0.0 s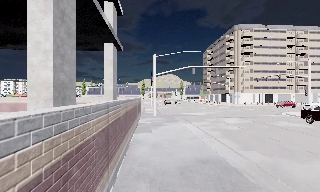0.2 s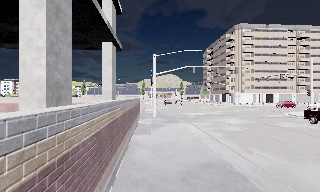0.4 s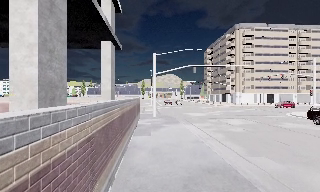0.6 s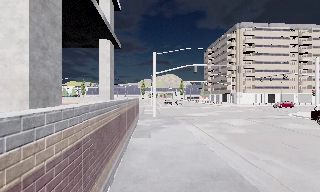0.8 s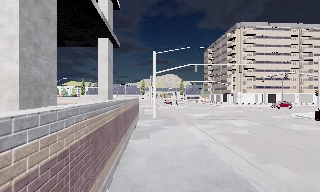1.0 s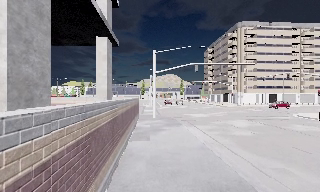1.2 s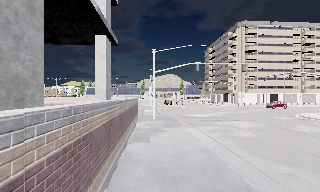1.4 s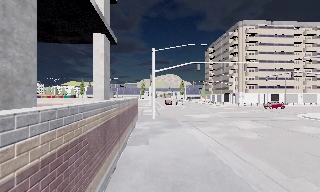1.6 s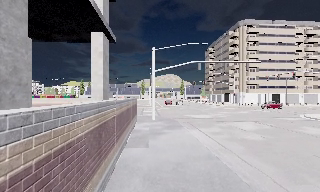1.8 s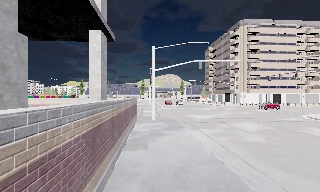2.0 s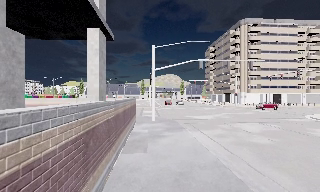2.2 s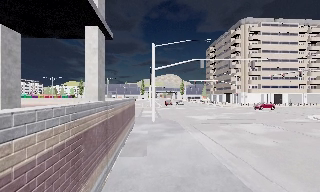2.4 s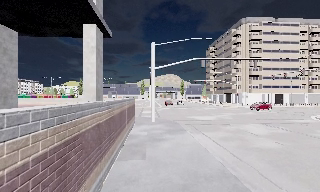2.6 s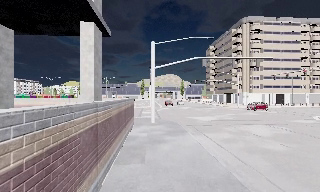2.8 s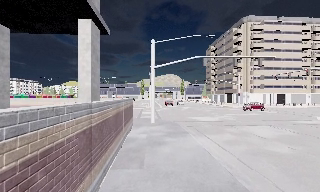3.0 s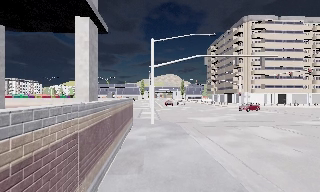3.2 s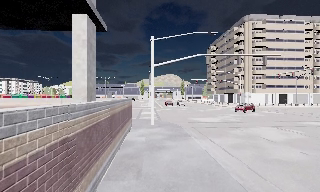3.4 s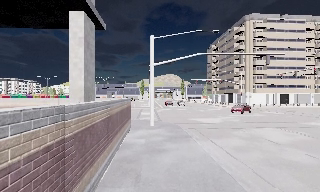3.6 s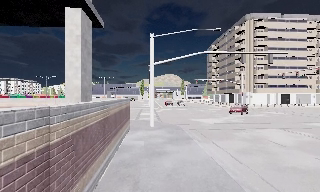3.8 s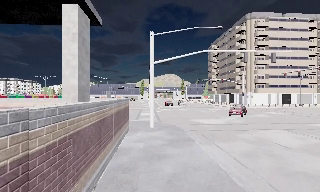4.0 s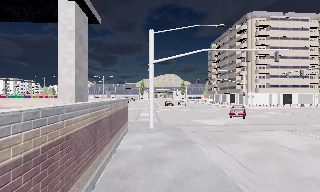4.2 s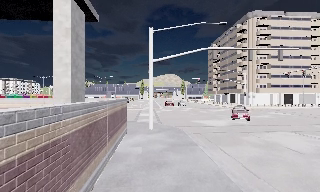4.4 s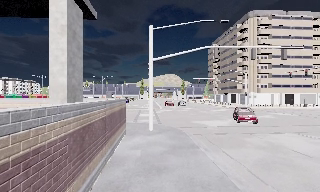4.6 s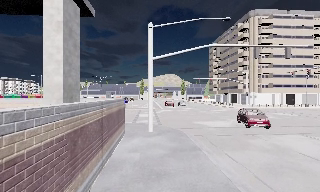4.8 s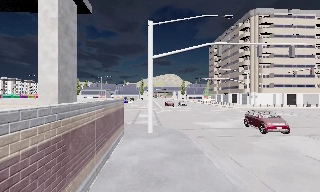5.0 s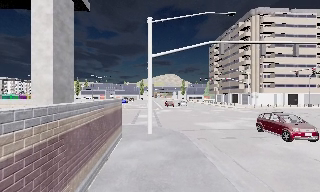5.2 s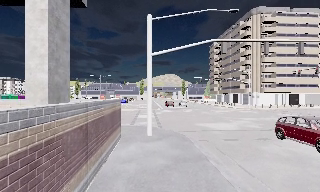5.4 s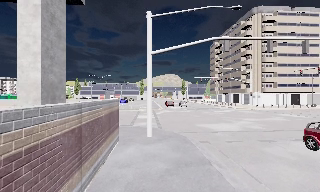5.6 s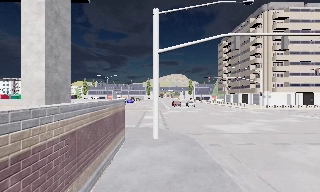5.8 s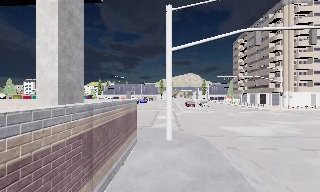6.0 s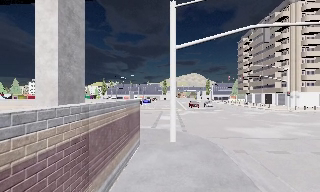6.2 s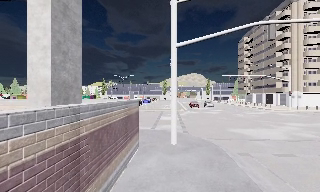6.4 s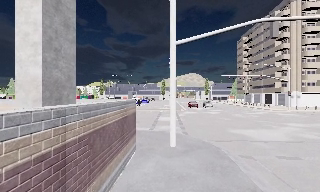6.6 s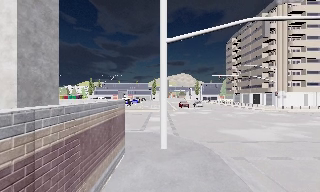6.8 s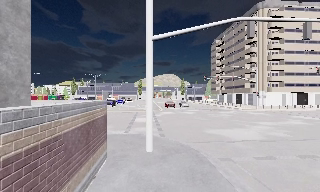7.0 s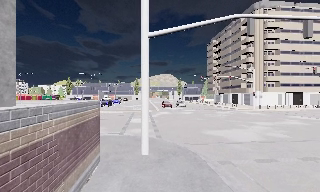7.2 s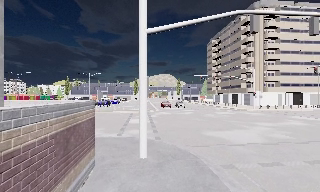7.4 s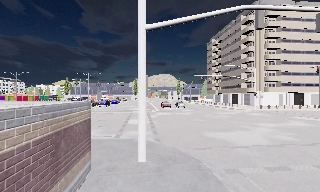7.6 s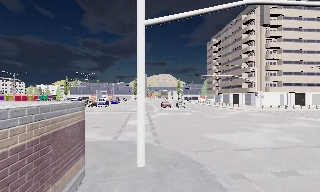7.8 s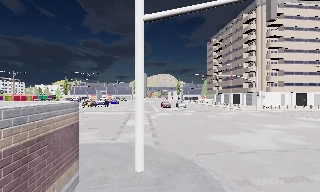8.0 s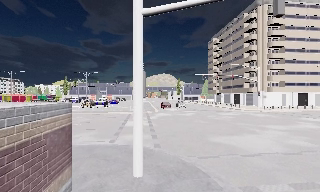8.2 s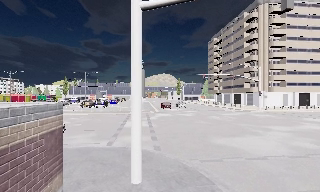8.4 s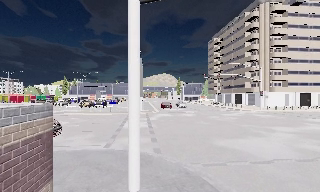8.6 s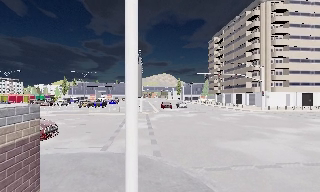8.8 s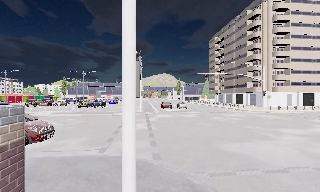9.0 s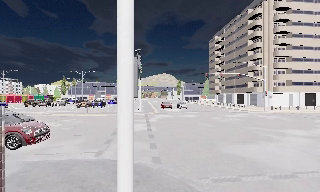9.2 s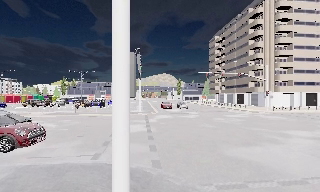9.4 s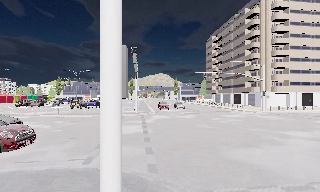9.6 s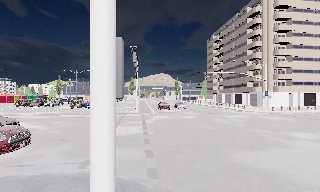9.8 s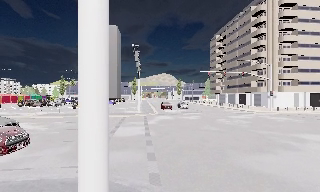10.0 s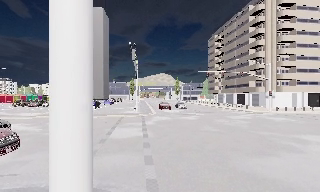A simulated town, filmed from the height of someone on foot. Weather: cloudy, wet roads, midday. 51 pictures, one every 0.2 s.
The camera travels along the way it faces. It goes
forward.
0.0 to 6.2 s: The camera travels forward, about 12 m, so what stands in front looms larger.
6.2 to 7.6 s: The camera swings to its right by about 10 degrees, and the scene slides to the left. It travels forward, about 2.5 m, so what stands in front looms larger.
7.6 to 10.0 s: The camera travels forward, about 4.5 m, so what stands in front looms larger.
The film runs forward here.
